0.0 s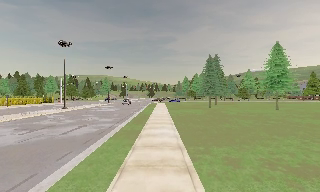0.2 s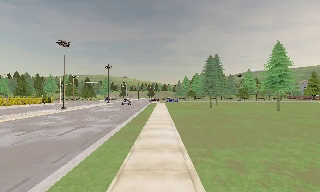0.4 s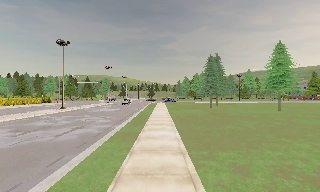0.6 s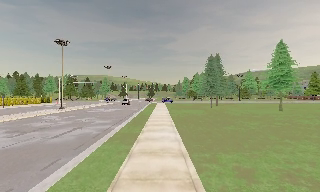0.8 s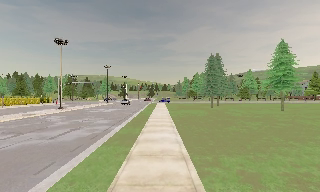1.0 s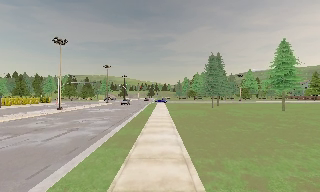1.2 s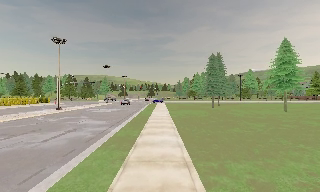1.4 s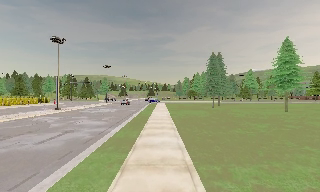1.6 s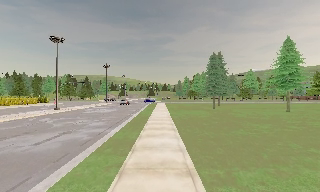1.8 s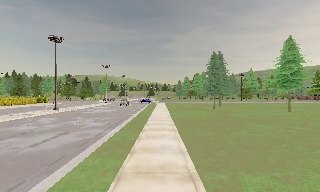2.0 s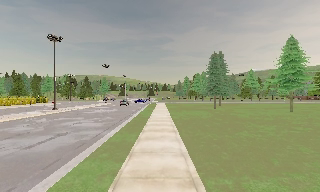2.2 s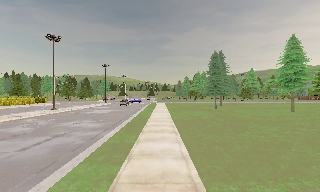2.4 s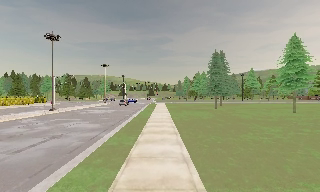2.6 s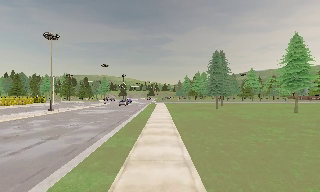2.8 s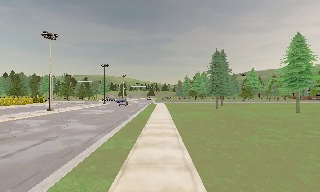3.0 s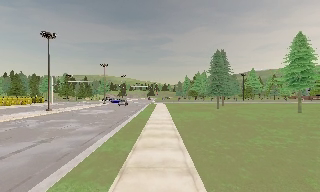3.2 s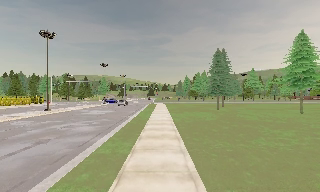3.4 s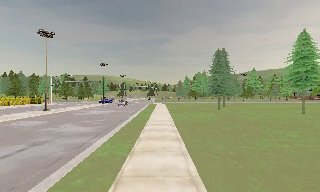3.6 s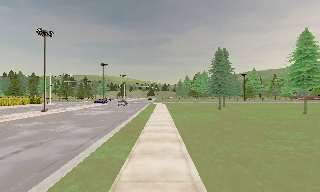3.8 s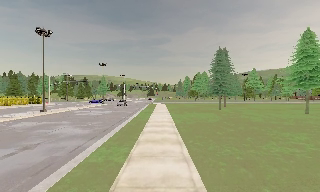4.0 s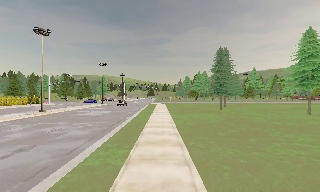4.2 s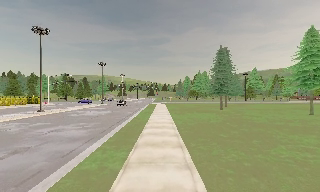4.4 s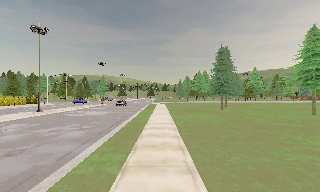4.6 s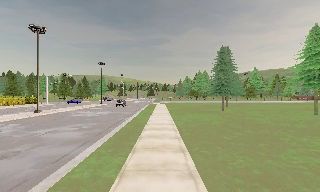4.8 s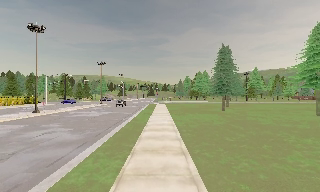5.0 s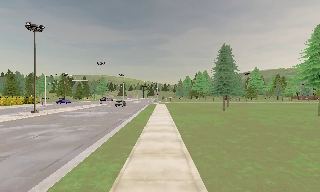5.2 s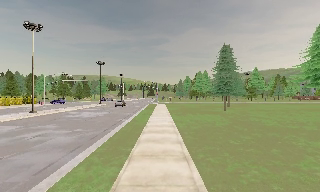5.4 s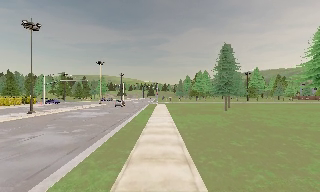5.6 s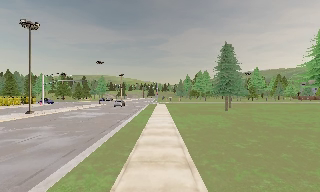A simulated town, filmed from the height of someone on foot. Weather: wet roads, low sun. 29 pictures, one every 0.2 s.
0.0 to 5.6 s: The camera travels forward, about 8 m, so what stands in front looms larger.
The film runs forward here.
